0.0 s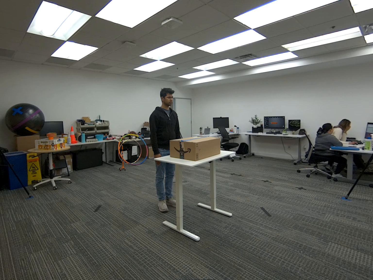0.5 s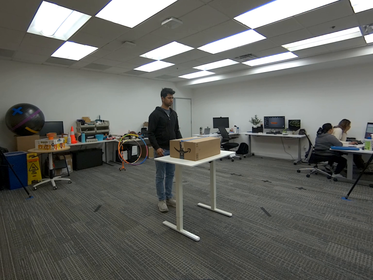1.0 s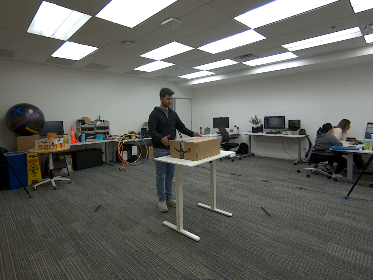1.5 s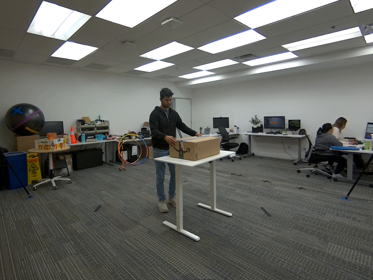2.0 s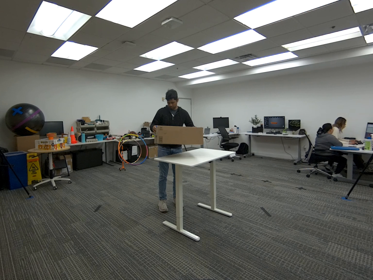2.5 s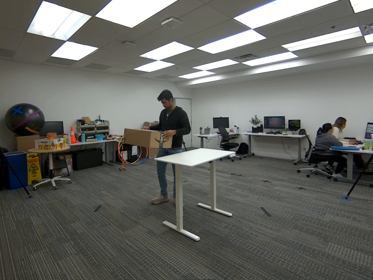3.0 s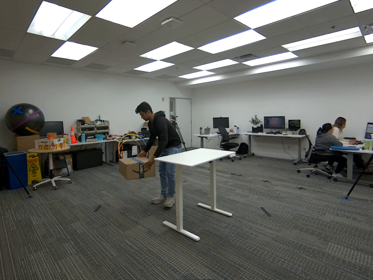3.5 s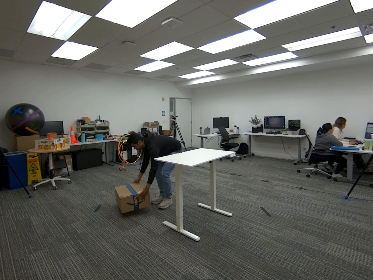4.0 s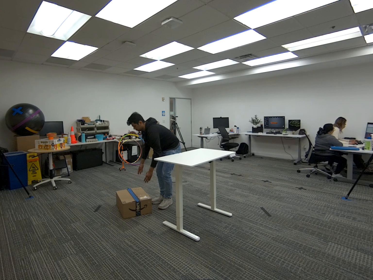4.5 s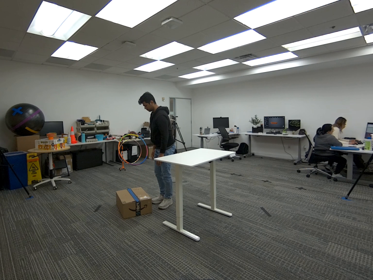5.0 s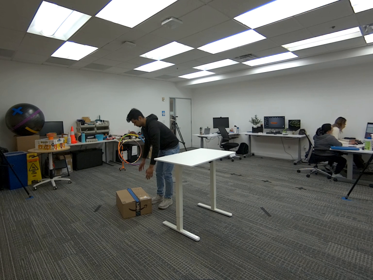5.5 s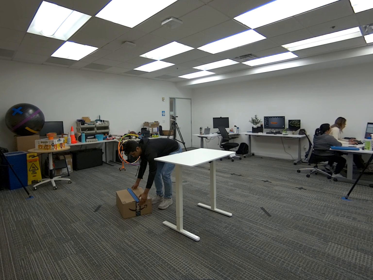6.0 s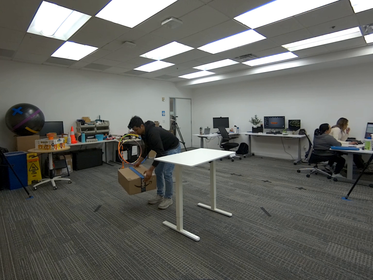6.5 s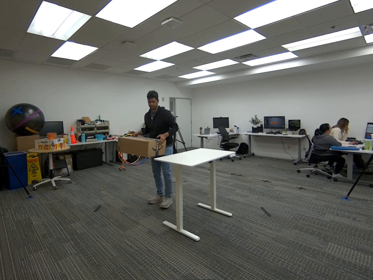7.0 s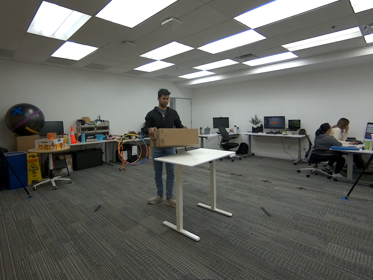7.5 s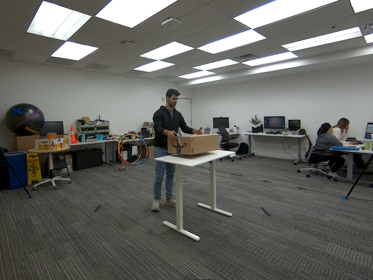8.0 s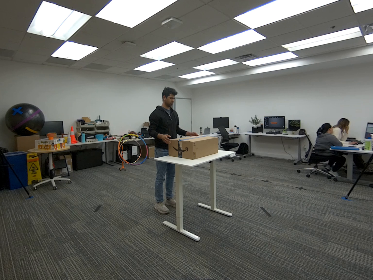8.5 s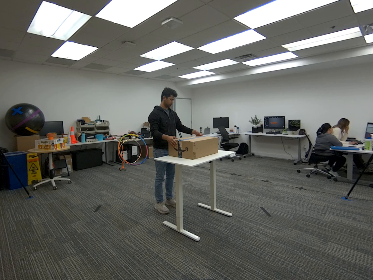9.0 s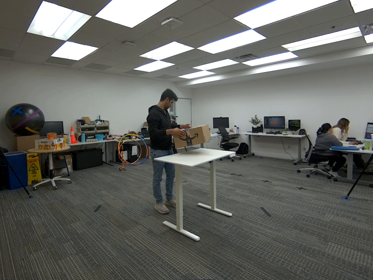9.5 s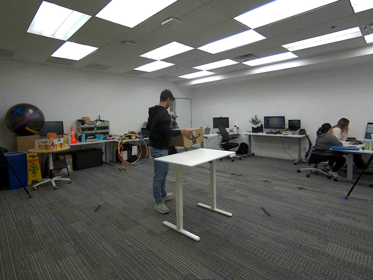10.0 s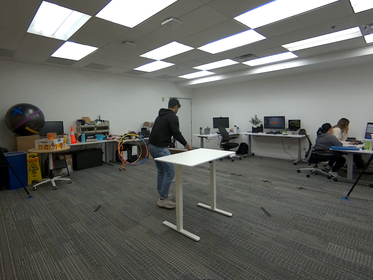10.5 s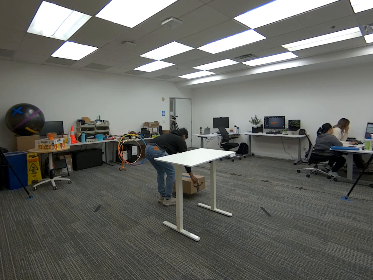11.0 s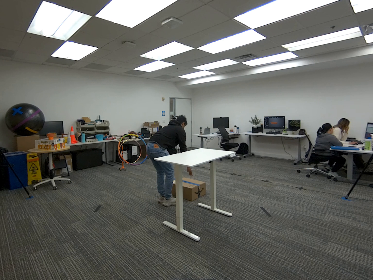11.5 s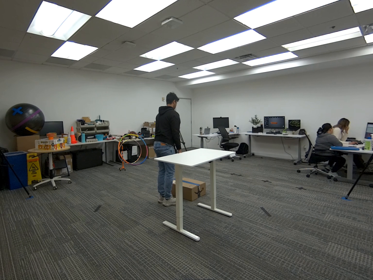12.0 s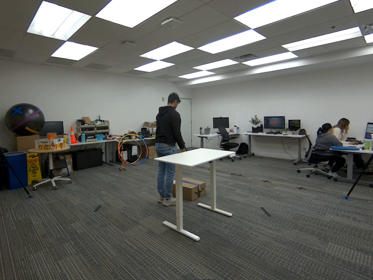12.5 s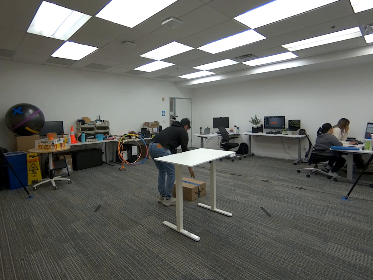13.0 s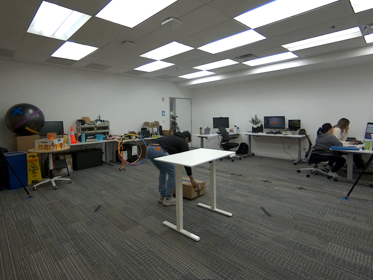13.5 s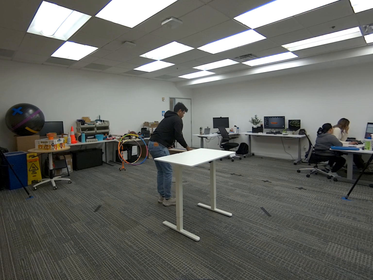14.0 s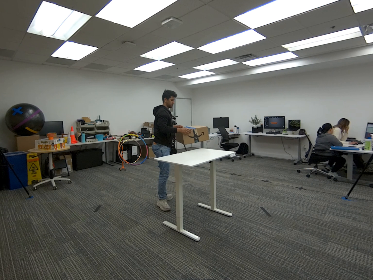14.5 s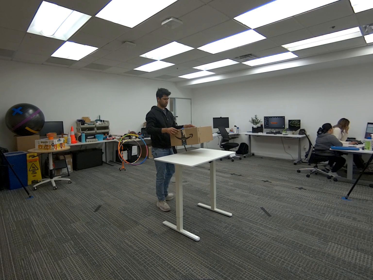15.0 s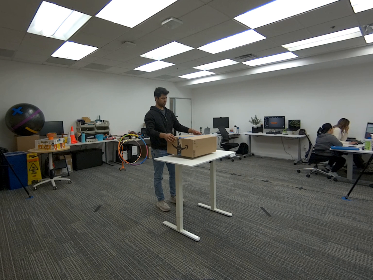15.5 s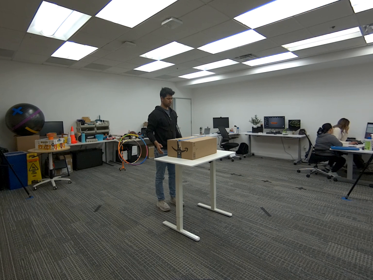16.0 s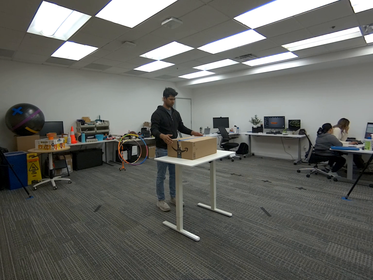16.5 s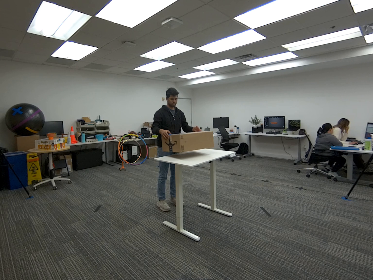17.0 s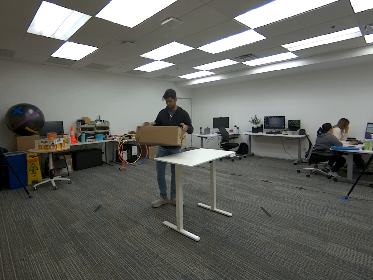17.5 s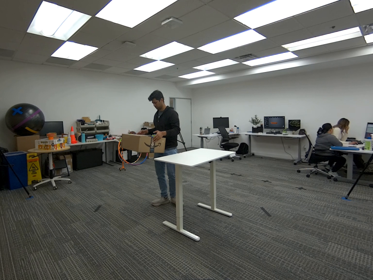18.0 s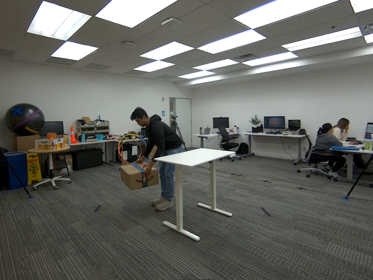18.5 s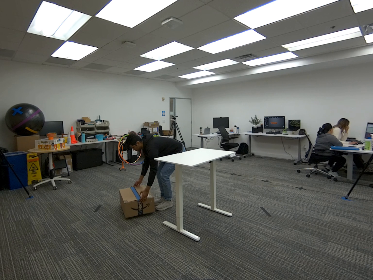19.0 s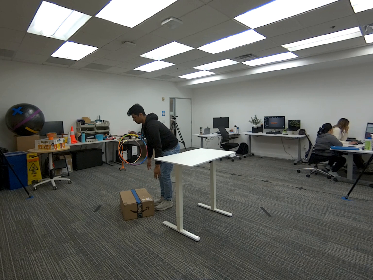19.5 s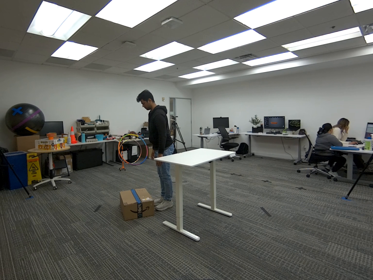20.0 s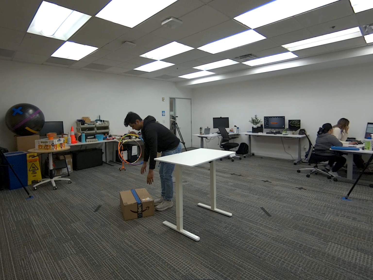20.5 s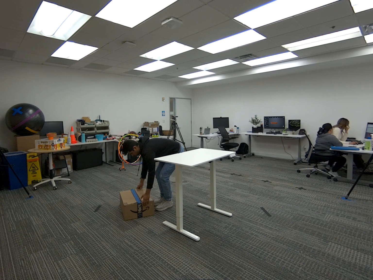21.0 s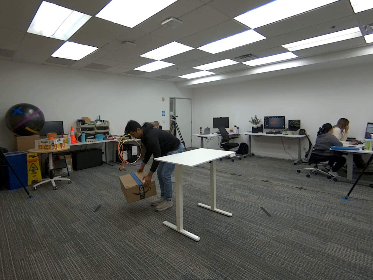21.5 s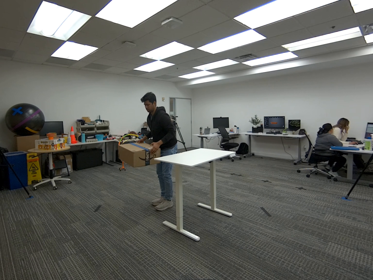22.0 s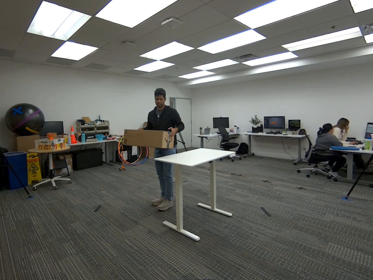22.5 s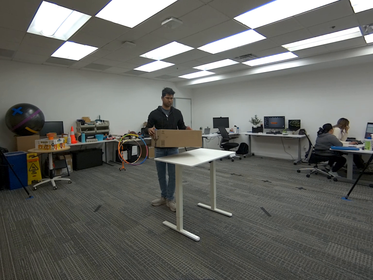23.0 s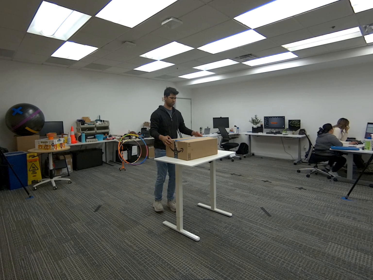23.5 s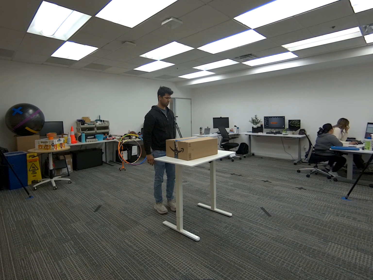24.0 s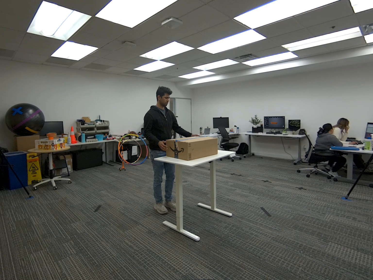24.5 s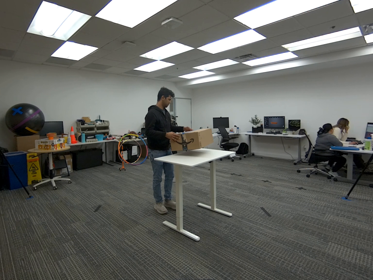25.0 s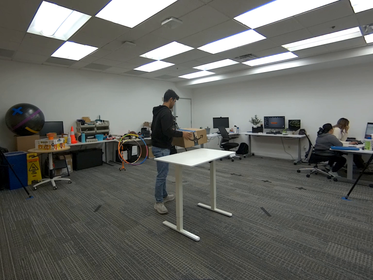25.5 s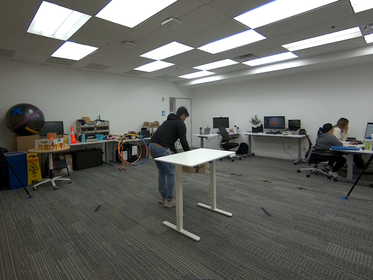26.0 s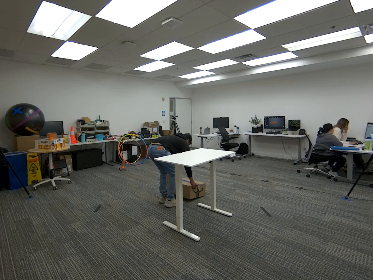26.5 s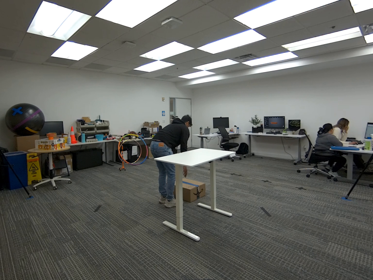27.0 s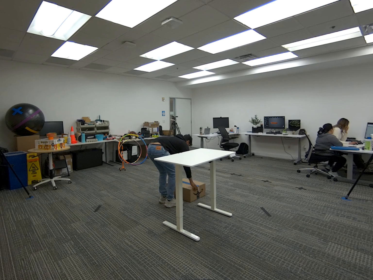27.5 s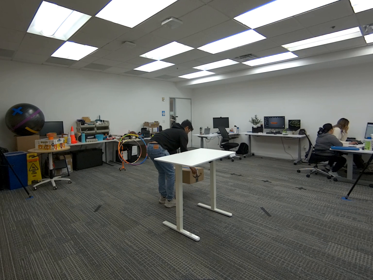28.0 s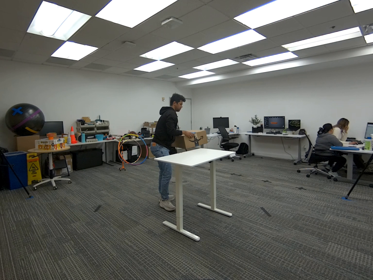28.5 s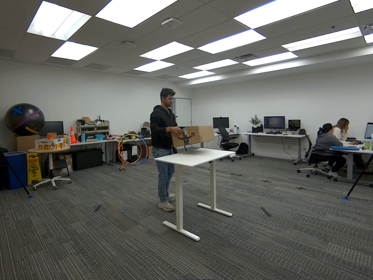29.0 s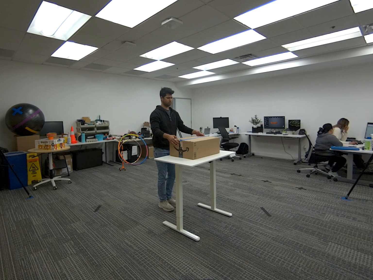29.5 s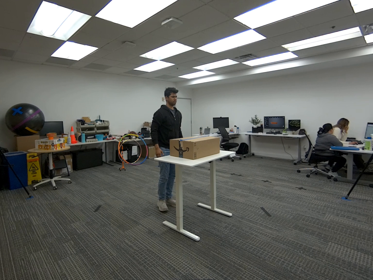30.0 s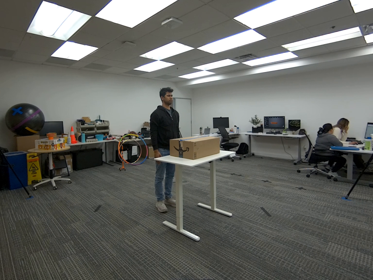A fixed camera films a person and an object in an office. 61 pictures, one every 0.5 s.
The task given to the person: Pick up the big brown cardboard box from the white desk and place it to the ground.
